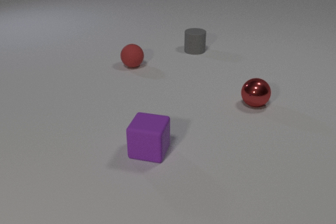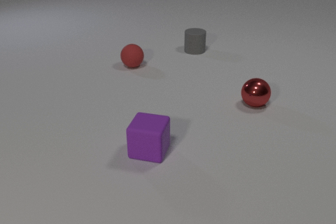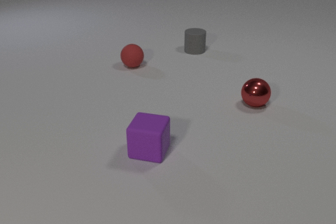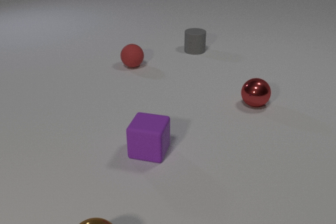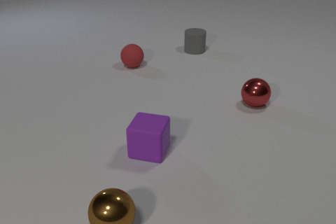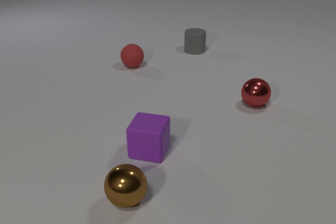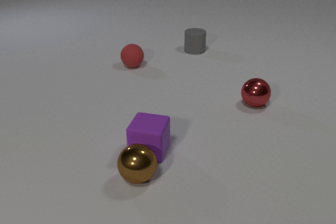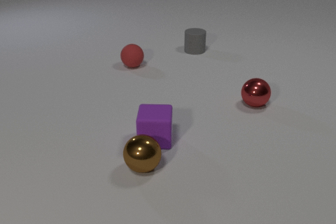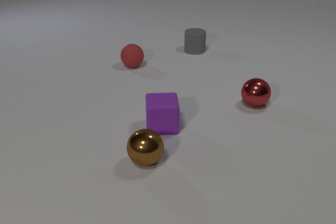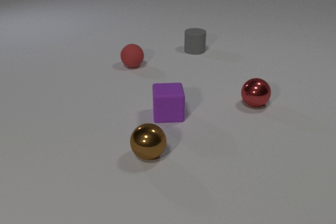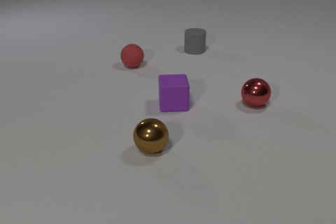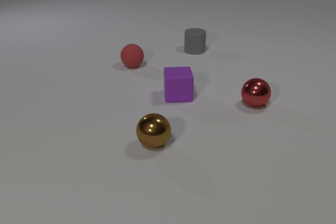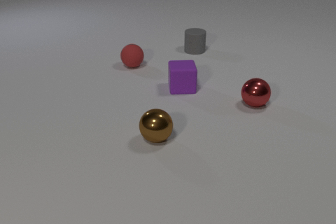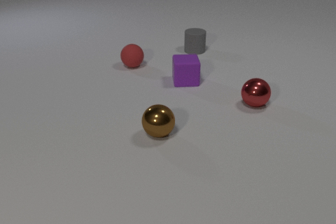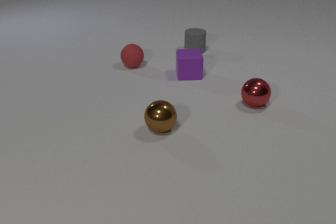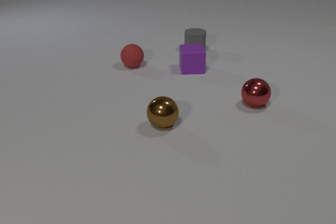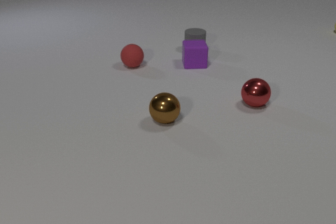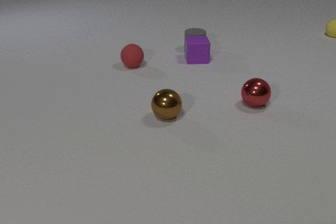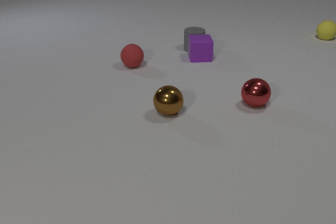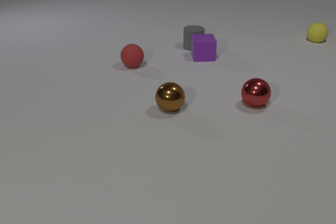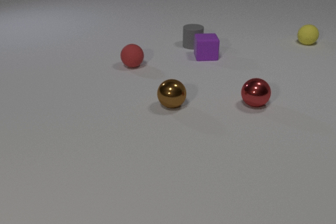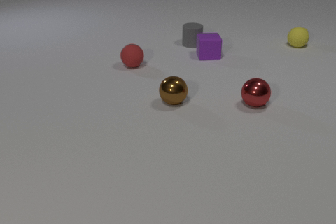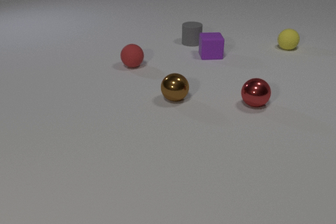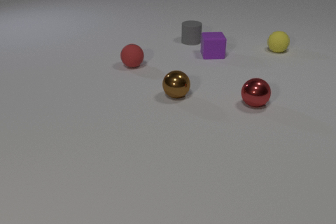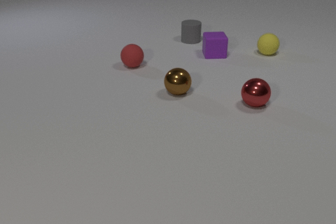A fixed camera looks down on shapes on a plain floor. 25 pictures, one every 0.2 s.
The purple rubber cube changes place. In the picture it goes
away from the camera.
The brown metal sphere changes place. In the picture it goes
away from the camera.
0.0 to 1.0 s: The brown metal sphere comes in at the bottom edge, rolls away from the camera and to the right.
1.0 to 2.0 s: The brown metal sphere rolls away from the camera. The purple rubber cube slides away from the camera. The brown metal sphere and the purple rubber cube collide.
2.0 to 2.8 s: The brown metal sphere rolls away from the camera. The purple rubber cube slides away from the camera.
2.8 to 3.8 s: The brown metal sphere rolls away from the camera. The purple rubber cube slides away from the camera. The yellow rubber sphere comes in at the right edge, rolls toward the camera and to the left. The gray rubber cylinder slides away from the camera. The purple rubber cube and the gray rubber cylinder collide.
3.8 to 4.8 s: The brown metal sphere rolls away from the camera. The purple rubber cube slides to the right and away from the camera. The yellow rubber sphere rolls toward the camera and to the left. The gray rubber cylinder slides away from the camera.
How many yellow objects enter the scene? 1.
How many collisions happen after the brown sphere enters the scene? 2.
What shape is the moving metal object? sphere.
